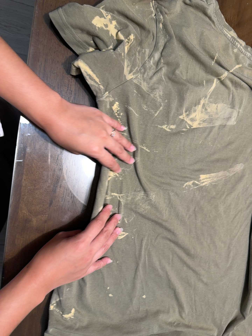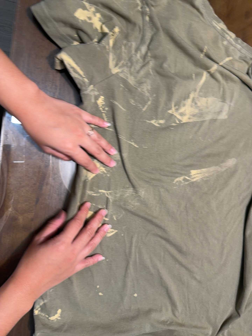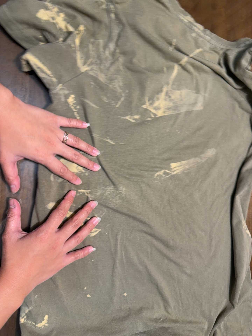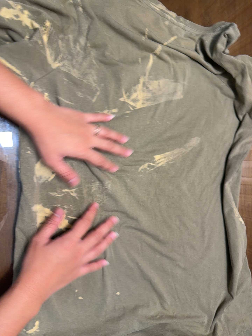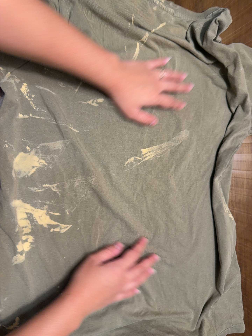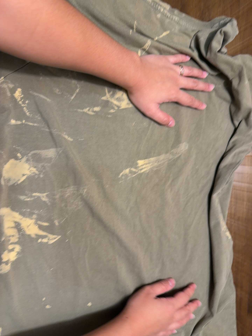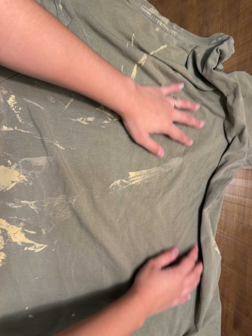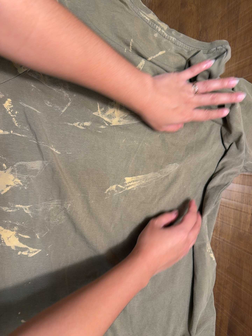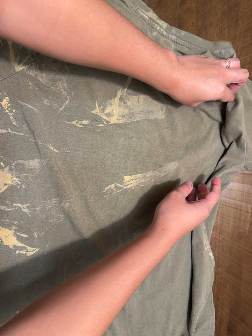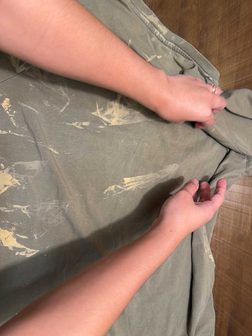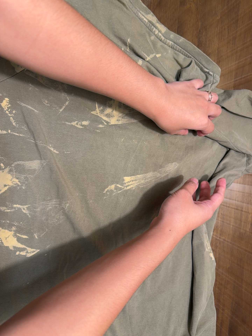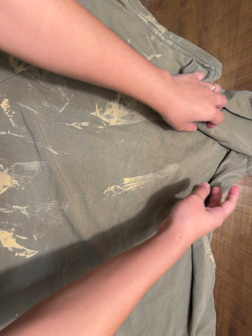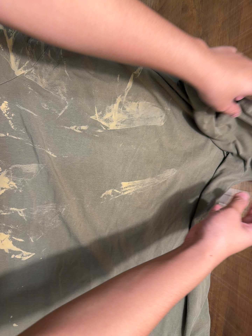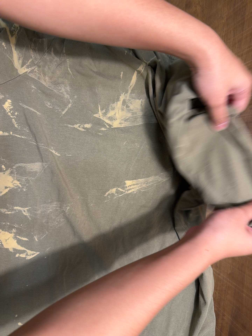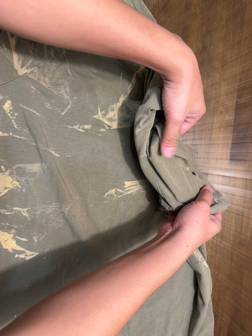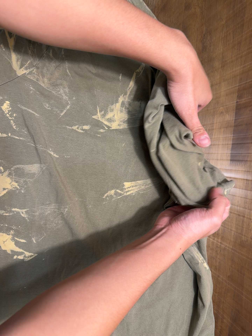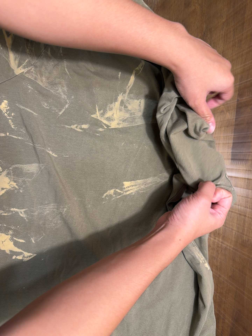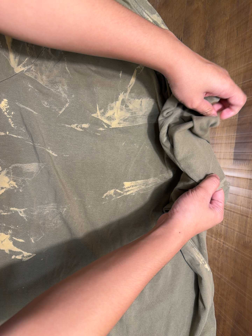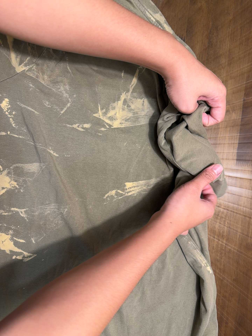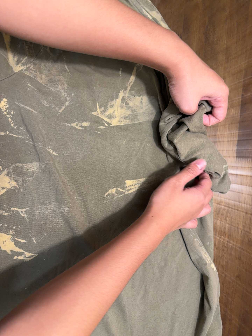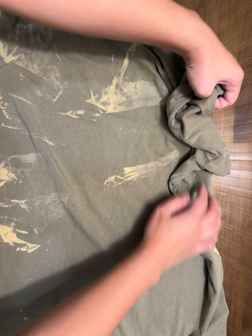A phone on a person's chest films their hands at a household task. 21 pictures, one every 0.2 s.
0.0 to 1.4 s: The camera travels to its right, about 14 cm, so close, fixed things drift to the left.
1.4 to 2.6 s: The camera keeps its place and its aim.
2.6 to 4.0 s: The camera shifts only a little, or ends up much as it began.
The film runs backward here.
